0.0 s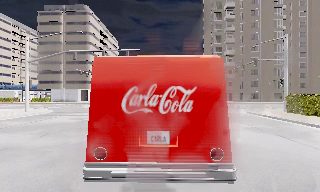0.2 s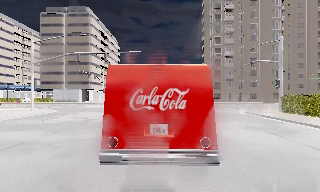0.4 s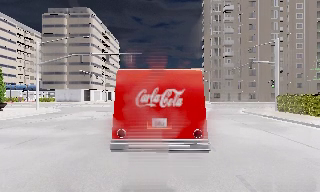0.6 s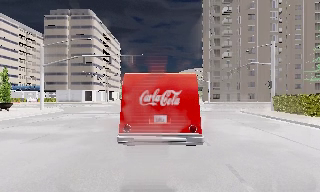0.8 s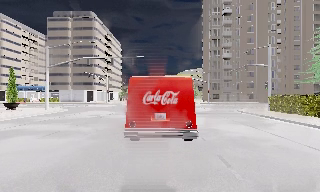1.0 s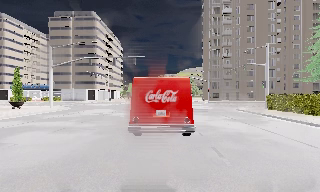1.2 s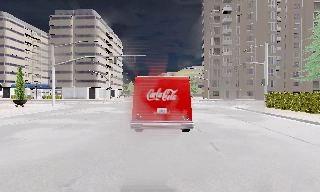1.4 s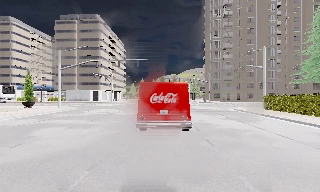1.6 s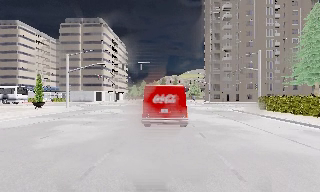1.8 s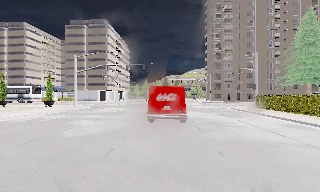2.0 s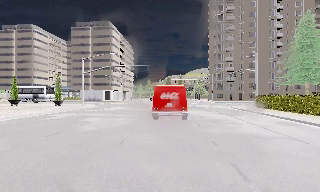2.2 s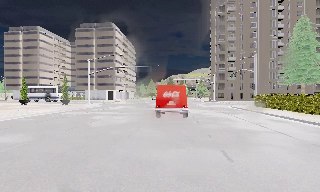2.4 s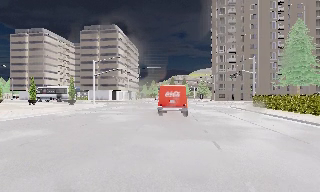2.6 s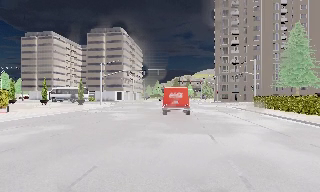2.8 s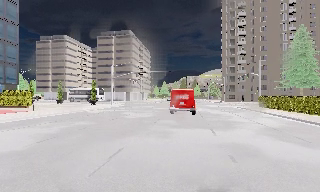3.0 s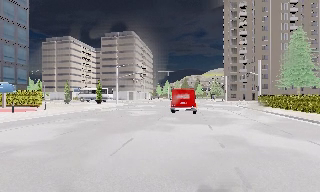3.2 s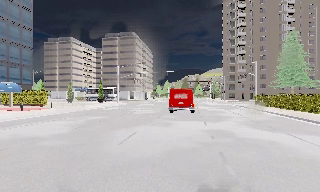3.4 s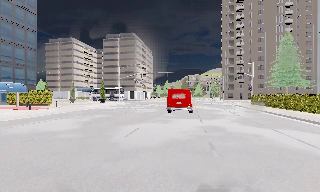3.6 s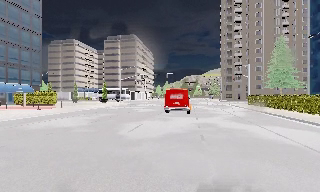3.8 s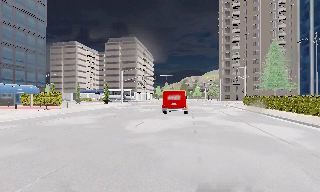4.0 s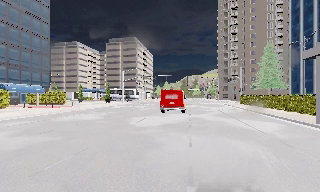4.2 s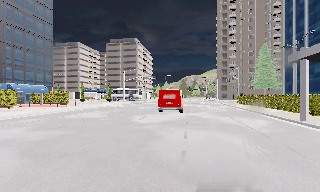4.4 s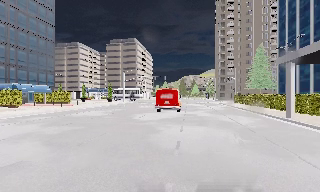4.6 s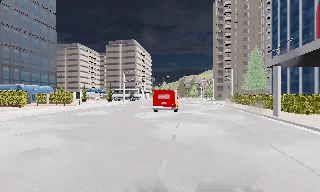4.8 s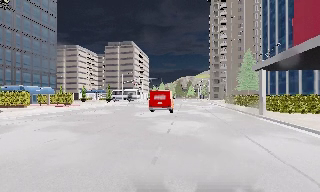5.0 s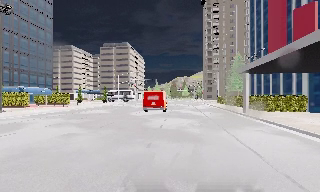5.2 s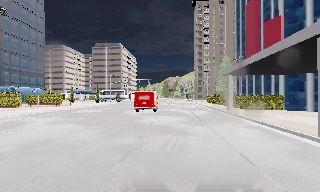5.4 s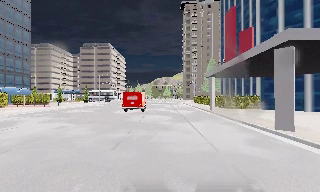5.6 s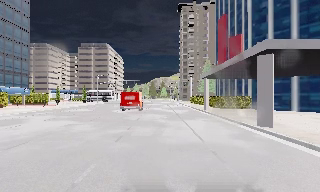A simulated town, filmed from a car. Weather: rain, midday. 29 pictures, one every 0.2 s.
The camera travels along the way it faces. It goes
backward.
0.0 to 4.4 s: The camera travels backward, about 20 m, so what stands in front gets smaller. It gains speed.
4.4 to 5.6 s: The camera swings to its right by about 10 degrees, and the scene slides to the left. It travels backward, about 7 m, so what stands in front gets smaller.
The film runs backward here.
